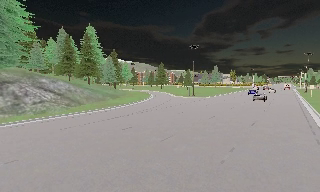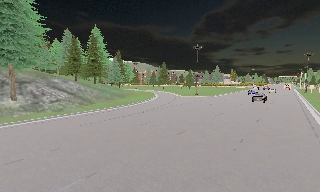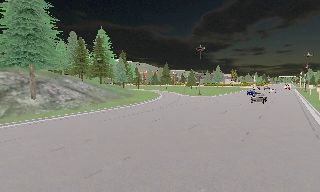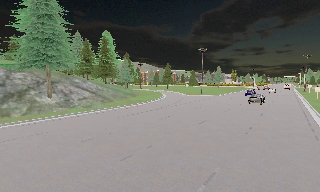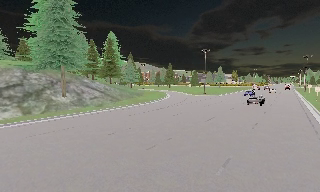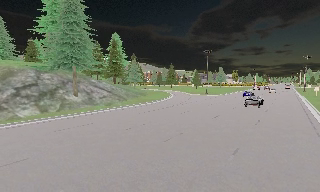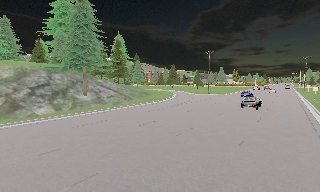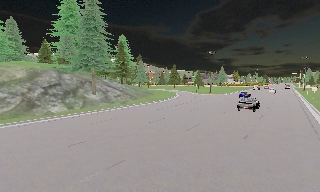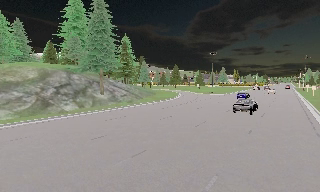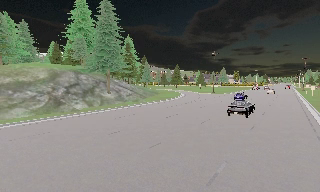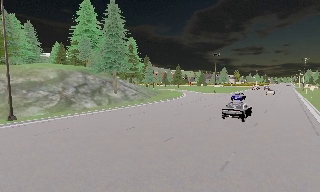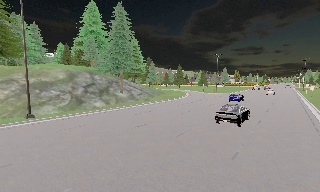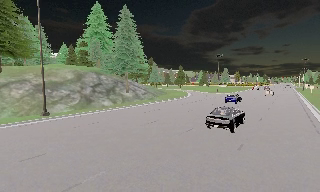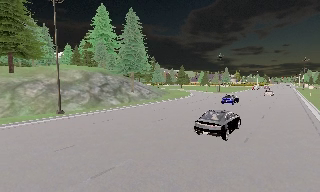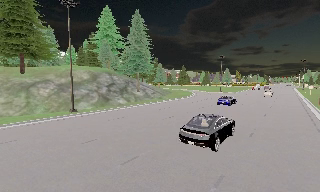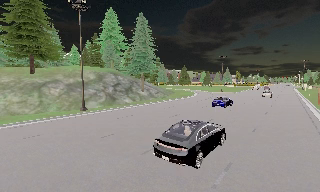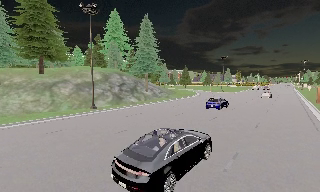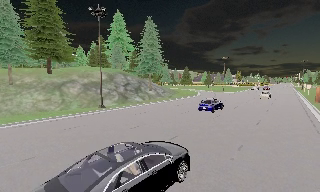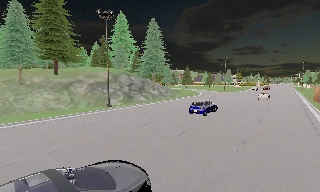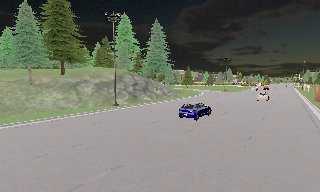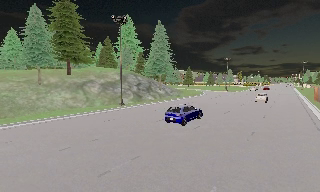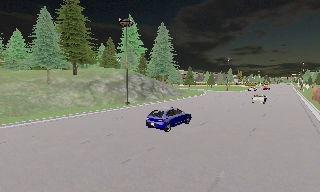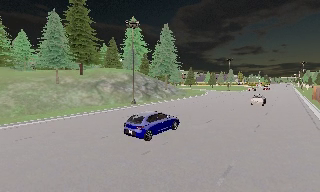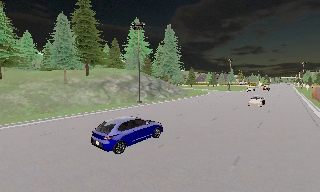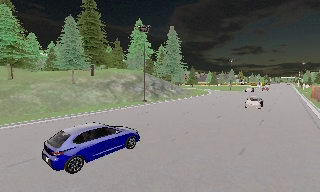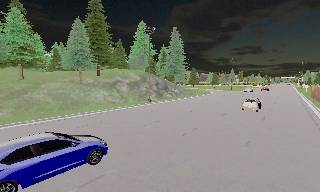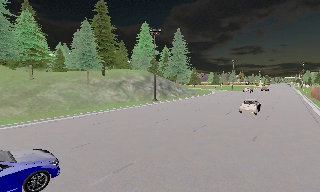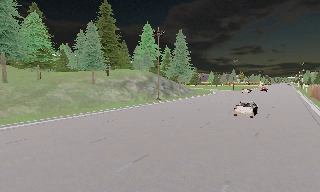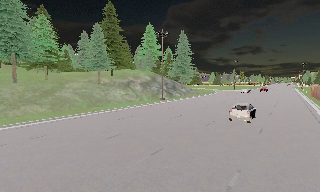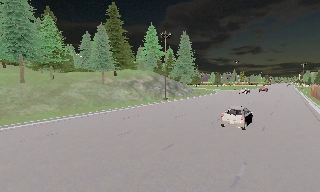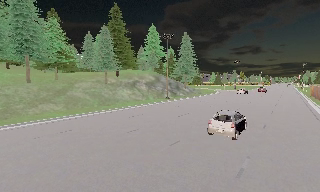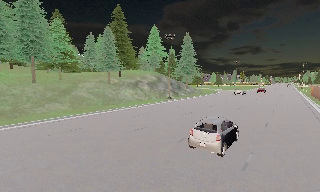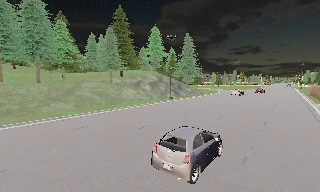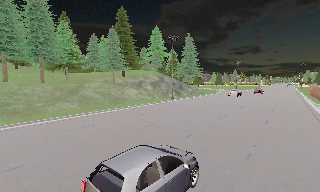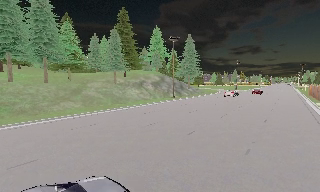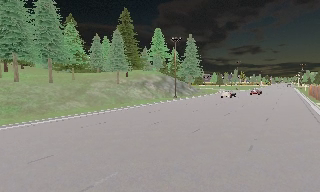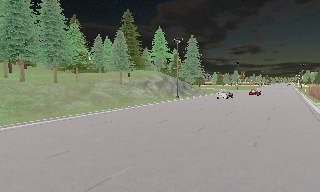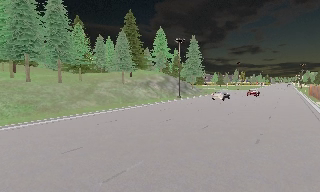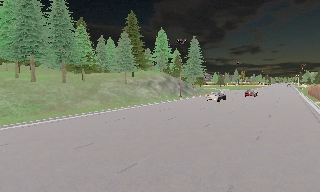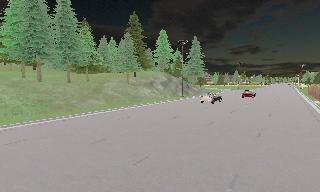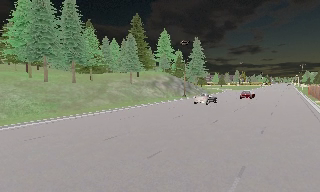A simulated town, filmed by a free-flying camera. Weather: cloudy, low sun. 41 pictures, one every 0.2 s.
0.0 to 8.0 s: The camera travels backward and to its left, about 40 m, so what stands in front gets smaller. It loses speed.
The film runs backward here.
